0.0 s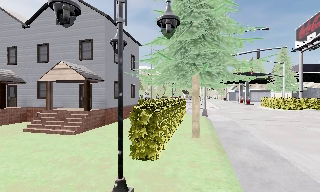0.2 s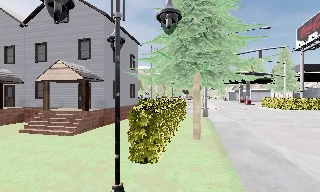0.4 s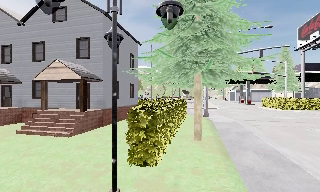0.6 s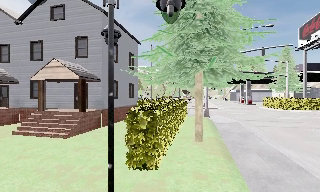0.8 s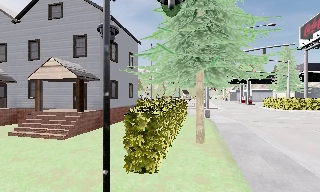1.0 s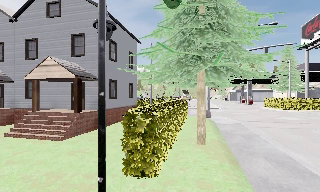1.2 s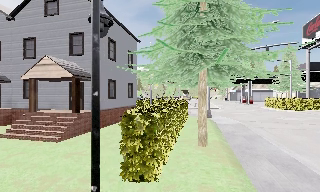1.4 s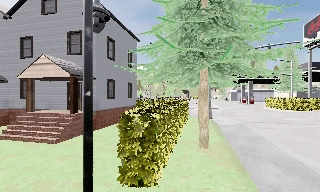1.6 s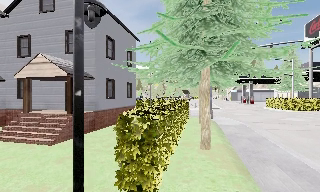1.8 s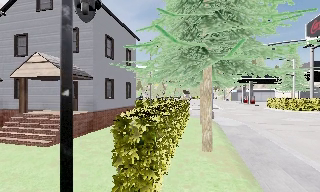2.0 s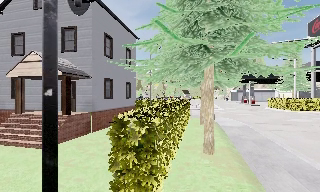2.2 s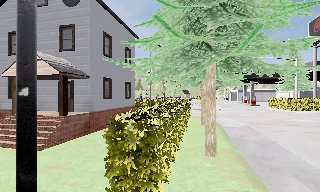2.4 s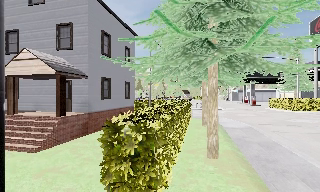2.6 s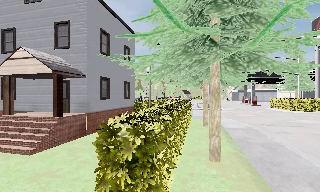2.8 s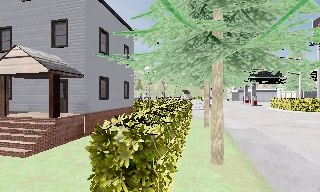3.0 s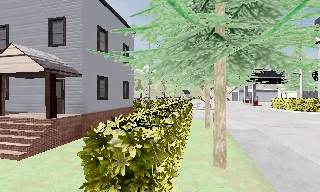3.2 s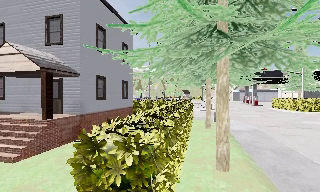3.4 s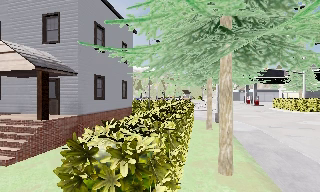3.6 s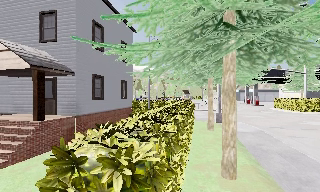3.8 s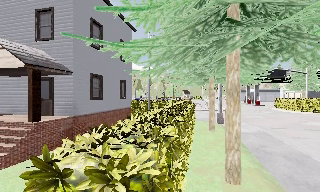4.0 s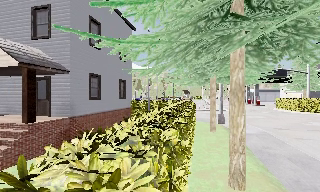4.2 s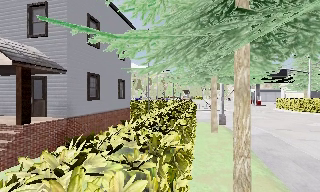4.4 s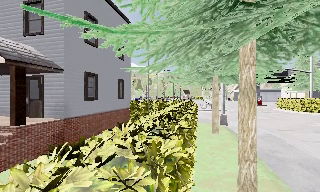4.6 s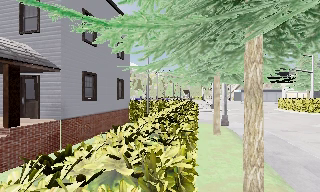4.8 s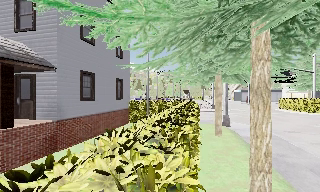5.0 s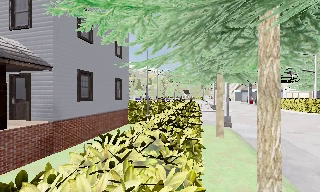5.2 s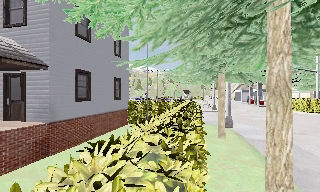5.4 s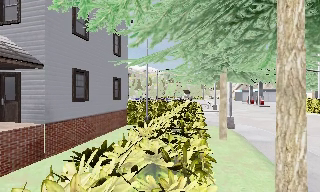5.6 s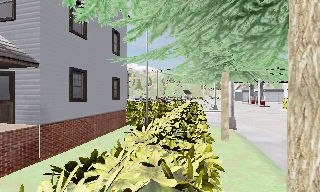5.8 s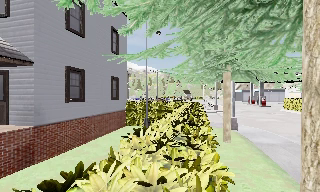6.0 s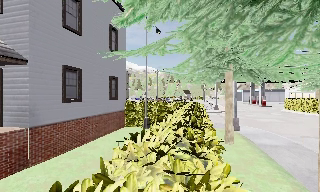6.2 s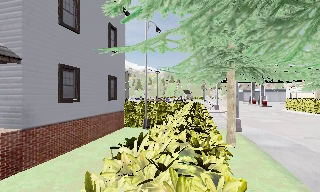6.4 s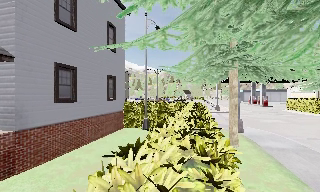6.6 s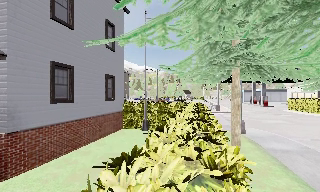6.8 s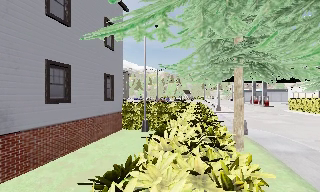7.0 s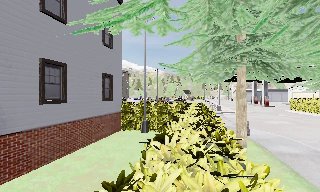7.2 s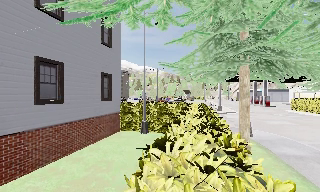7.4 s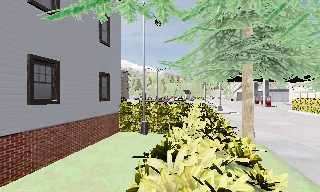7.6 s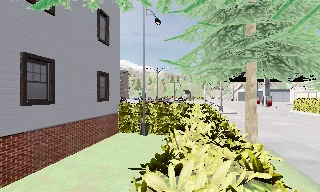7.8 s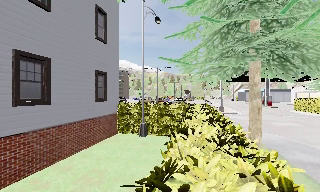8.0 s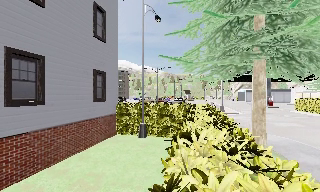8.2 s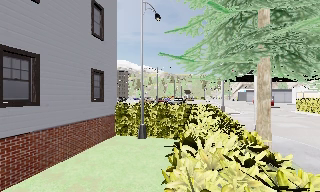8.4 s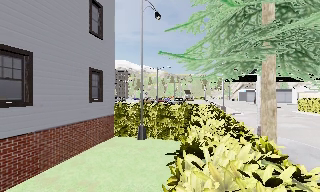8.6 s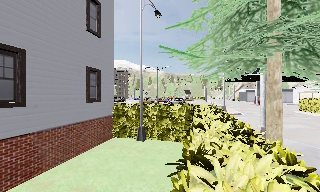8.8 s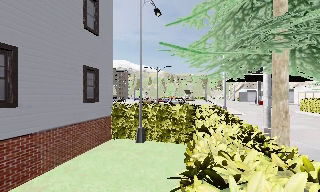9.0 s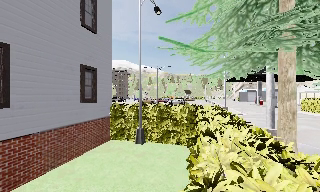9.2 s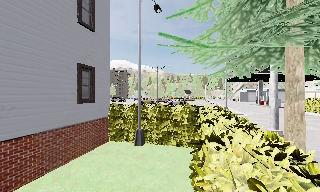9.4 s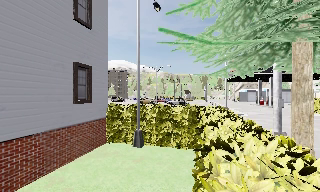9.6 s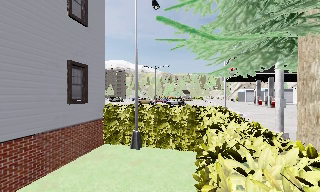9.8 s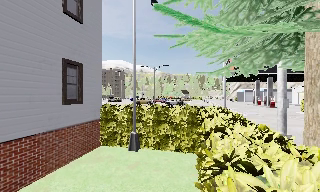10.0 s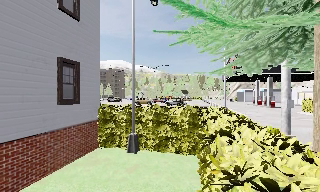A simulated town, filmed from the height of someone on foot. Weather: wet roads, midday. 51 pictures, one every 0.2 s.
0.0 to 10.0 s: The camera travels forward, about 11 m, so what stands in front looms larger.
The film runs forward here.
